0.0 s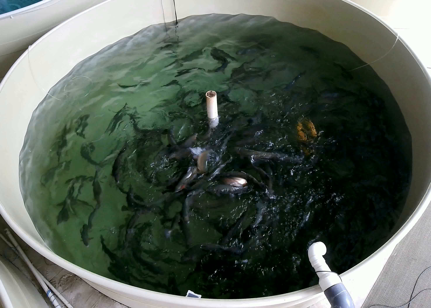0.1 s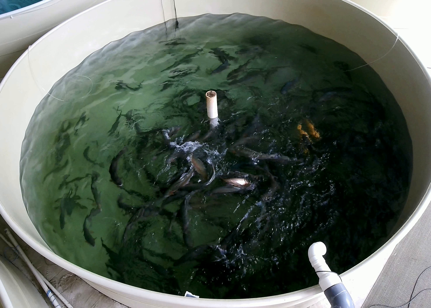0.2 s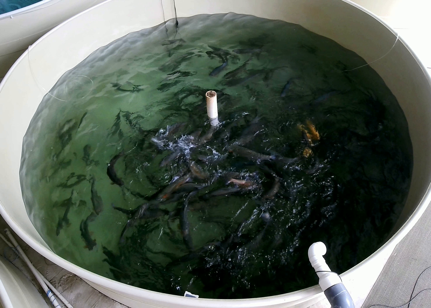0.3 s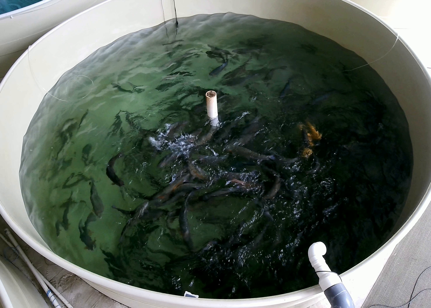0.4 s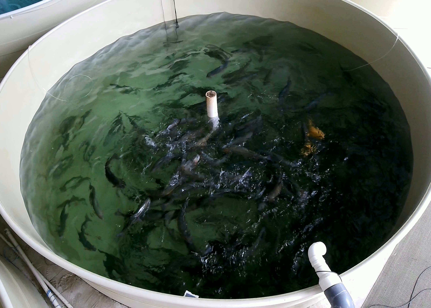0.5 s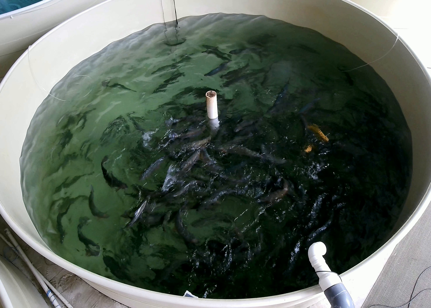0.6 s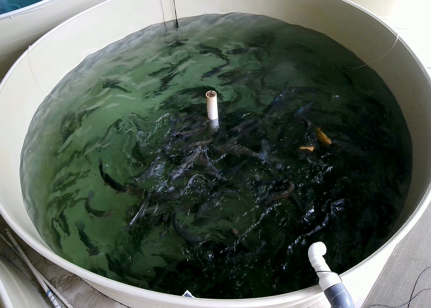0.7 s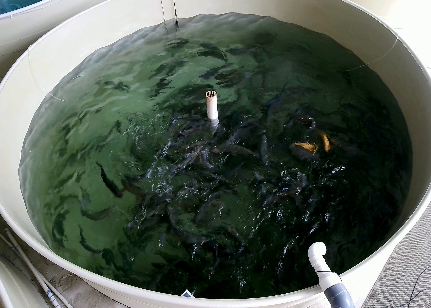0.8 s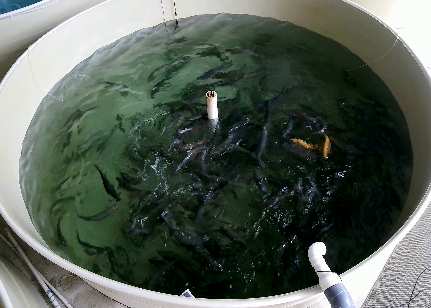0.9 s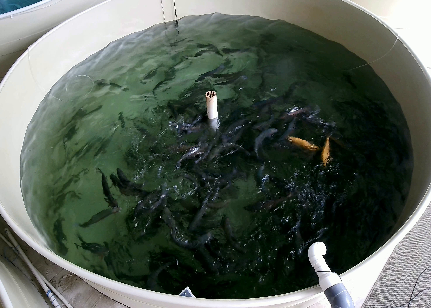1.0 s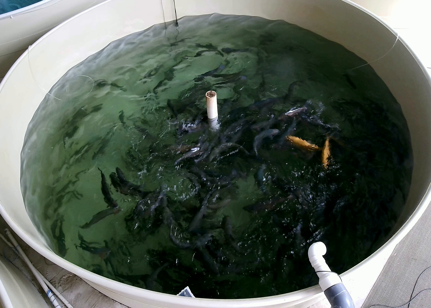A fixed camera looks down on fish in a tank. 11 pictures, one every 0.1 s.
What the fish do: Weak feeding.
